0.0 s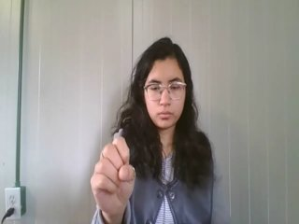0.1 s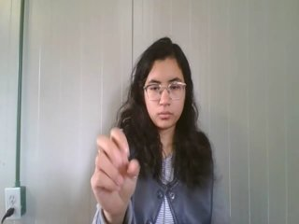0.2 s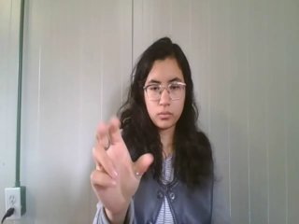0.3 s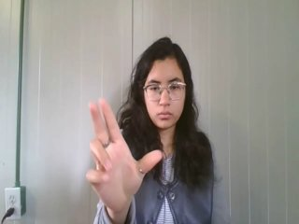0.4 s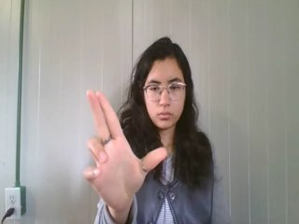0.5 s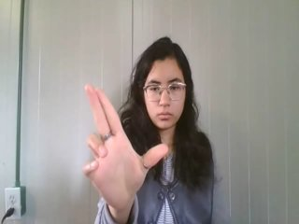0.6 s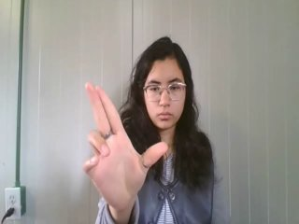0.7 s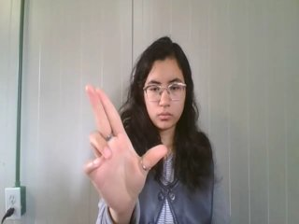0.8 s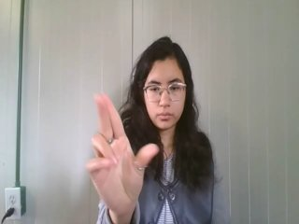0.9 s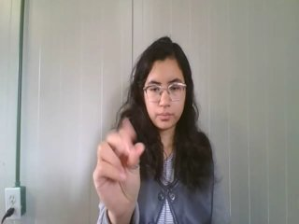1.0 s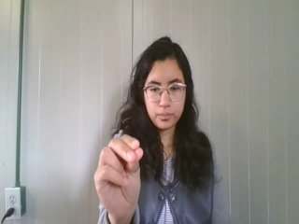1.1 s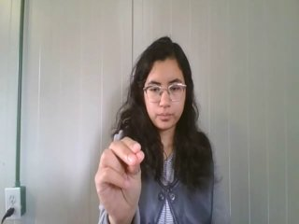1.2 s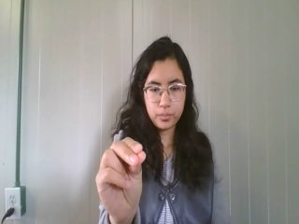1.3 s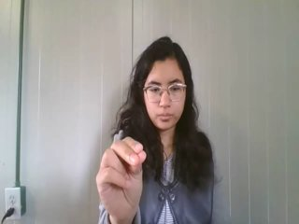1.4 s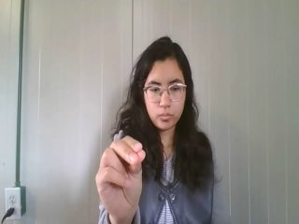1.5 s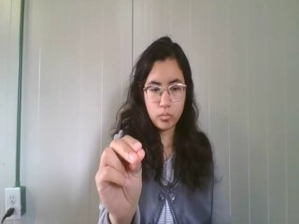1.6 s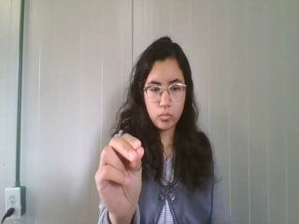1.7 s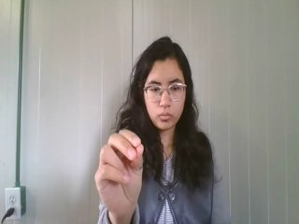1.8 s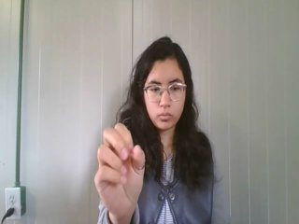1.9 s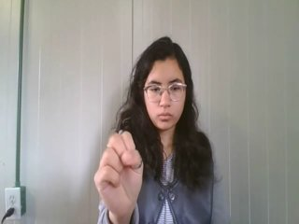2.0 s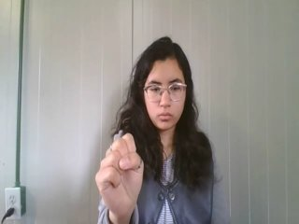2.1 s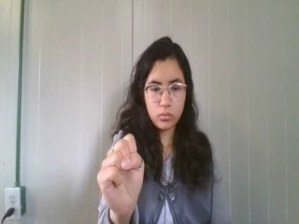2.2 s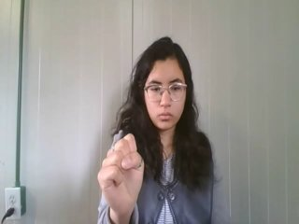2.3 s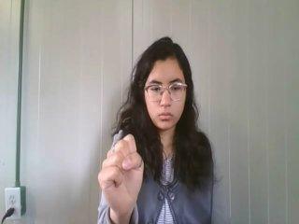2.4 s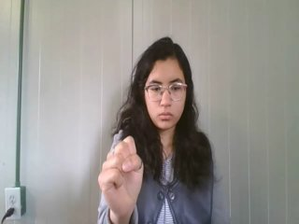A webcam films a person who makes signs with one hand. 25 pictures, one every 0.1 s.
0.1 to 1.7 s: Zoom out.
1.8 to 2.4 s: Non-gesture.
